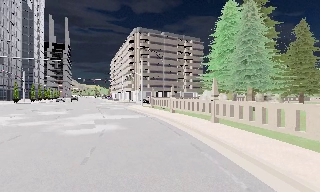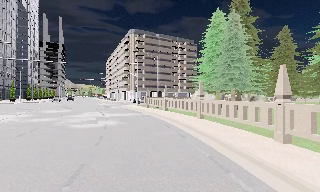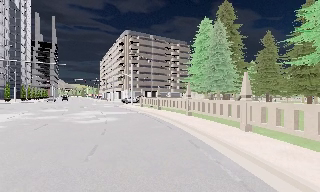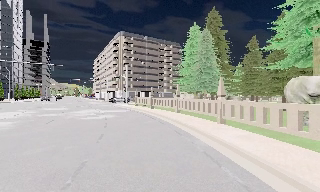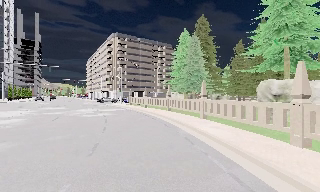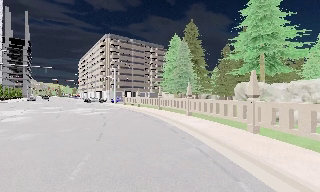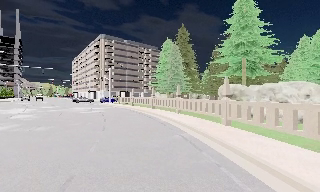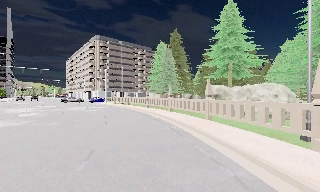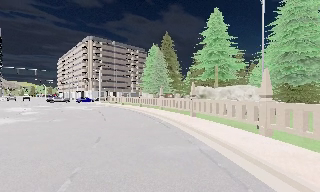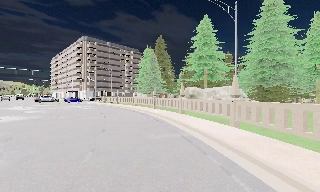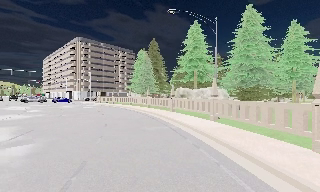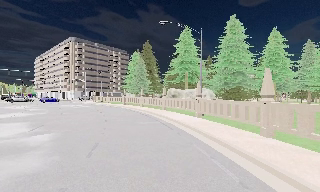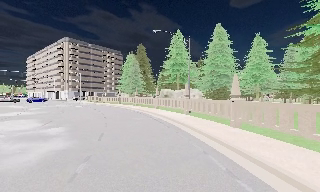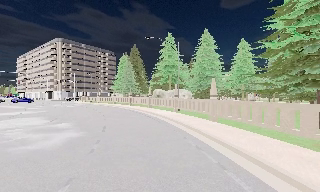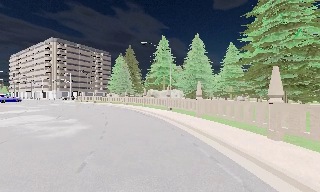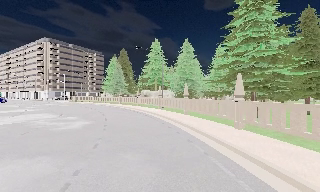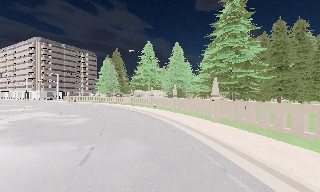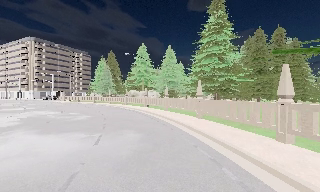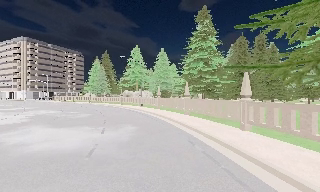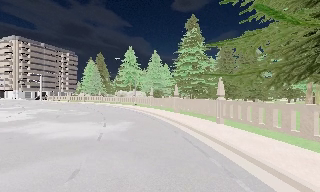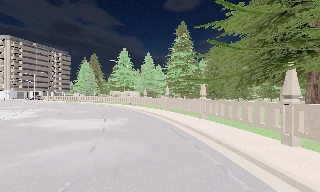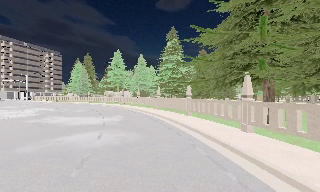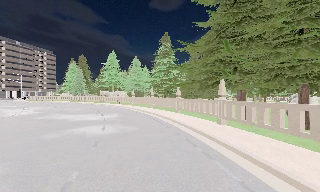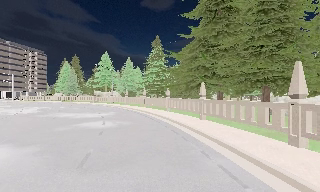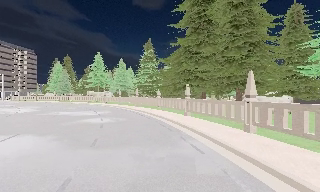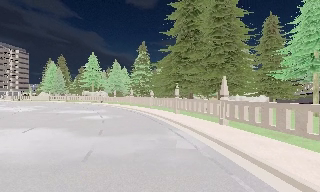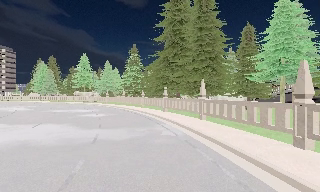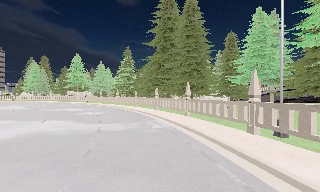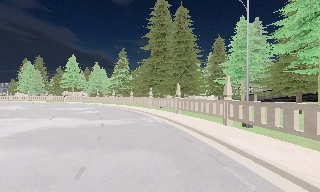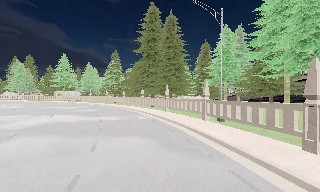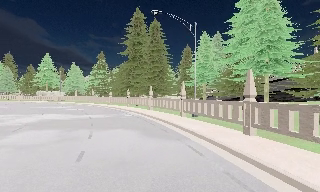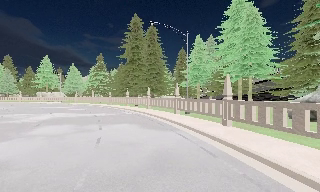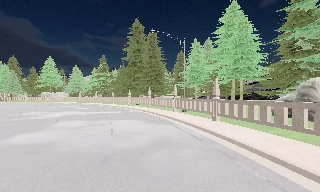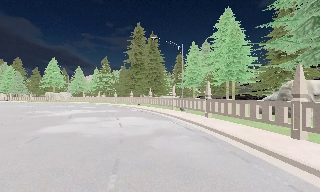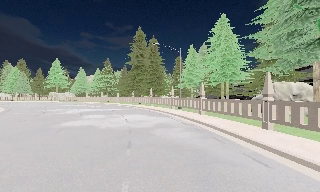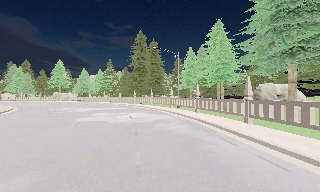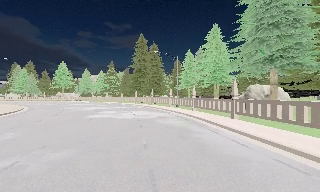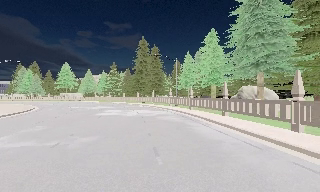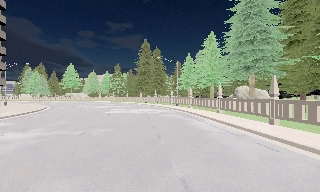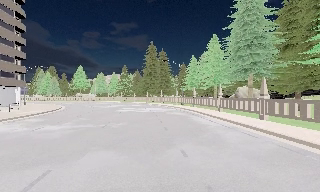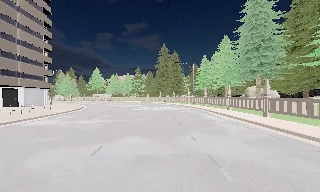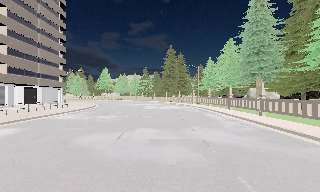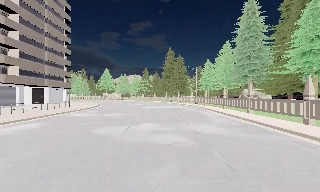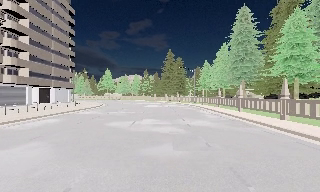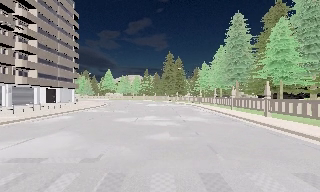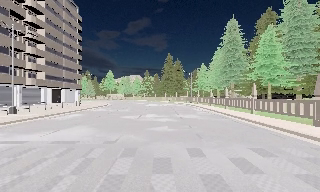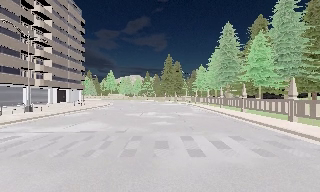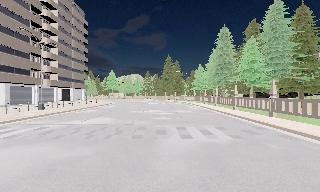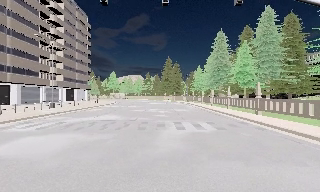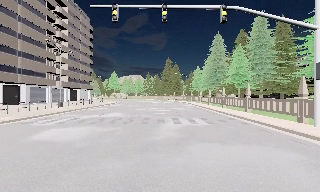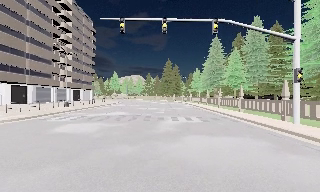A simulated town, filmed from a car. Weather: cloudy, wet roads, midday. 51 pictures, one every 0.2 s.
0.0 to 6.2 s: The scene slides to the left, as the camera pans about 75 degrees to its right. It travels backward, about 55 m.
6.2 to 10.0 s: The camera travels backward, about 35 m, so what stands in front gets smaller.
The film runs backward here.
